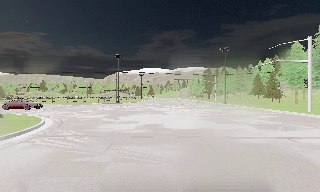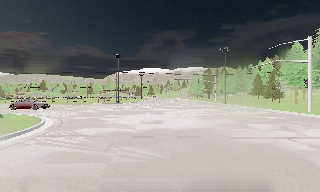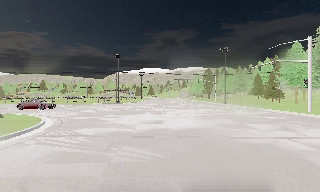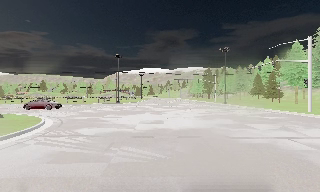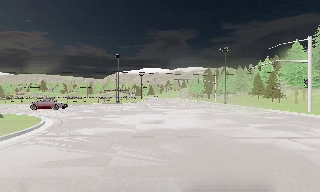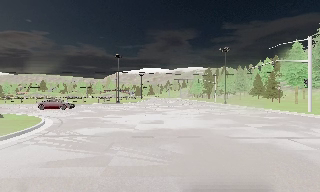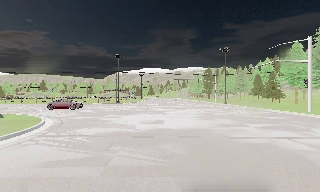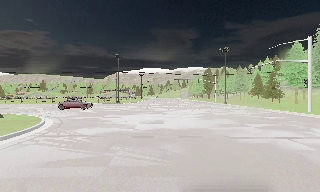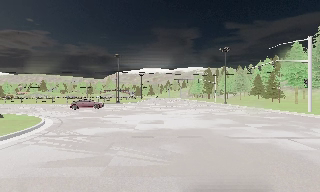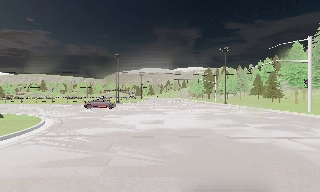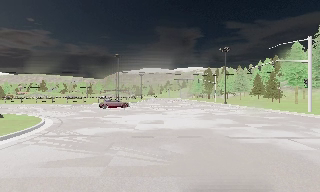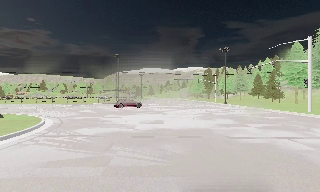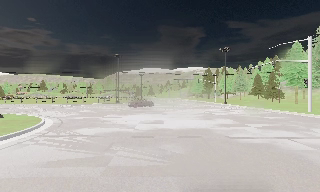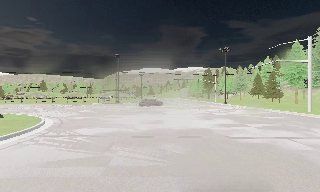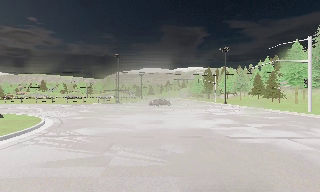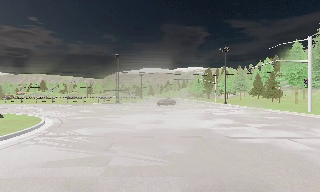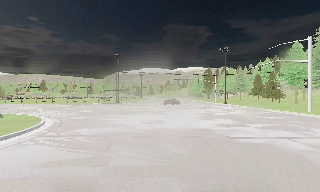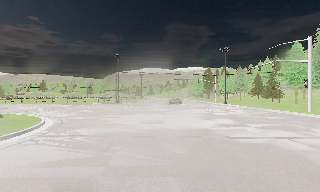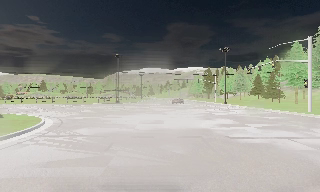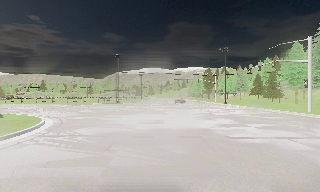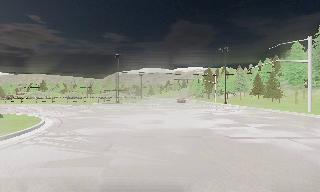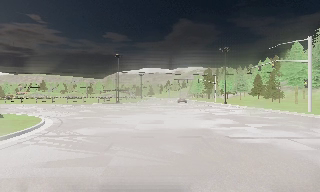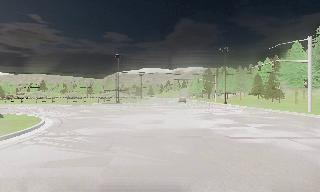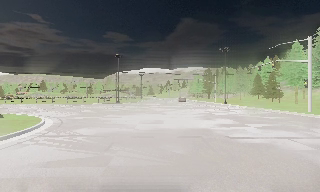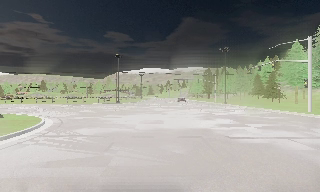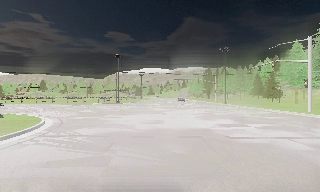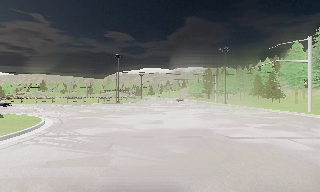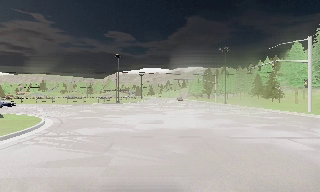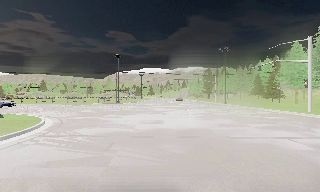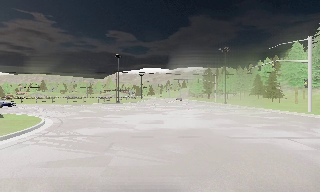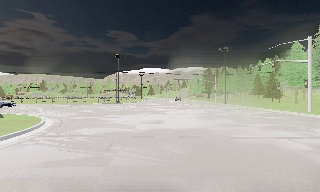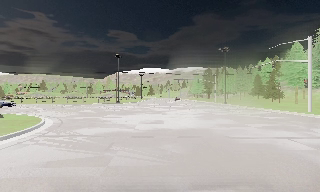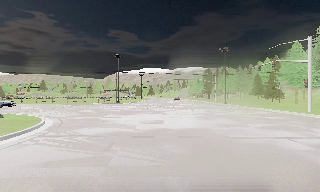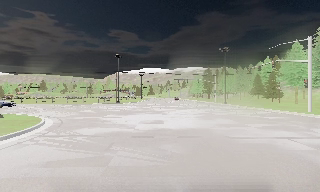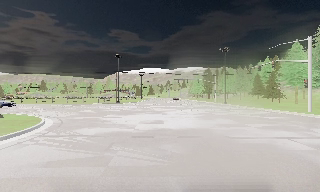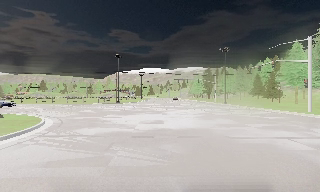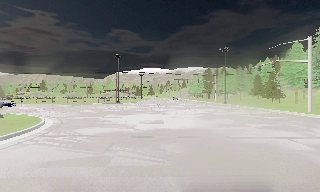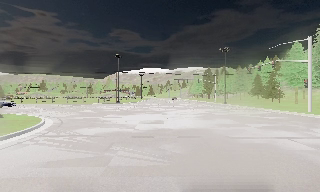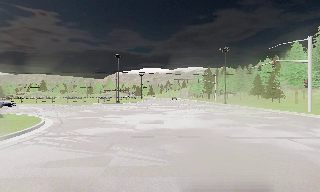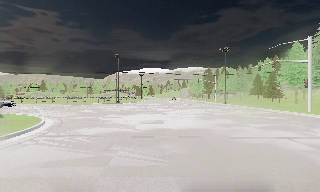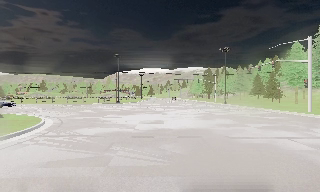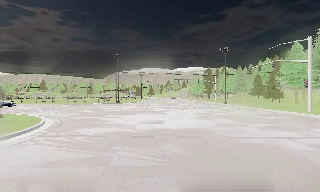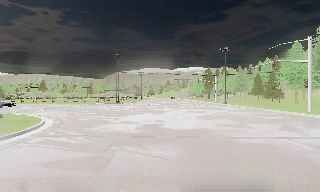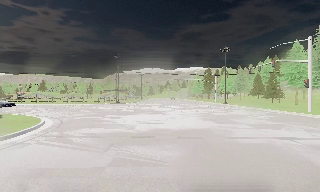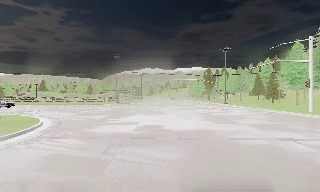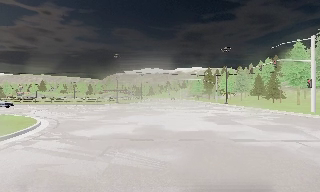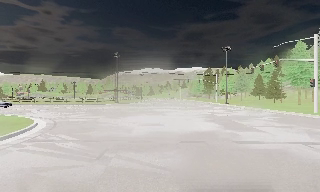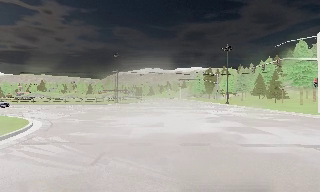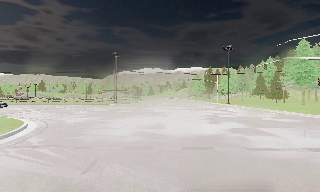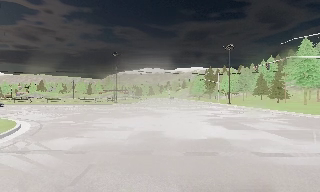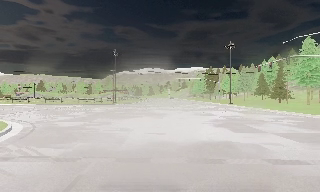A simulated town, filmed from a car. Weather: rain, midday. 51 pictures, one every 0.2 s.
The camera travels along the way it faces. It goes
forward.
0.0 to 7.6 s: The camera keeps its place and its aim.
7.6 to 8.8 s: The camera shifts only a little, or ends up much as it began.
8.8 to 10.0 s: The camera travels forward, about 2.5 m, so what stands in front looms larger. It gains speed.
The film runs forward here.
